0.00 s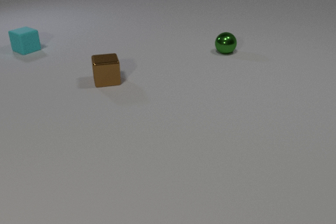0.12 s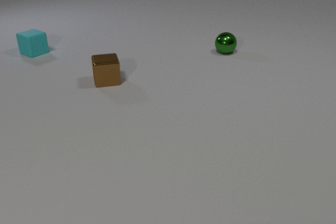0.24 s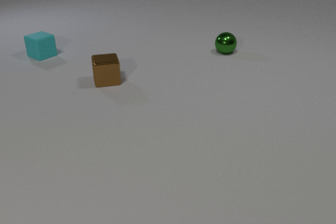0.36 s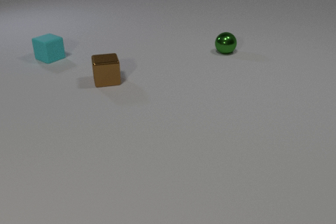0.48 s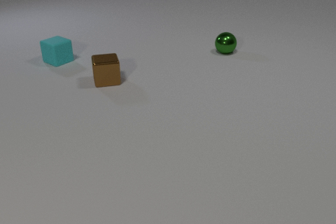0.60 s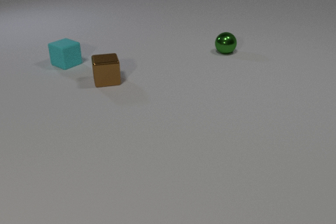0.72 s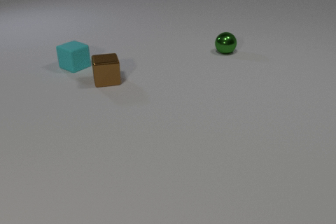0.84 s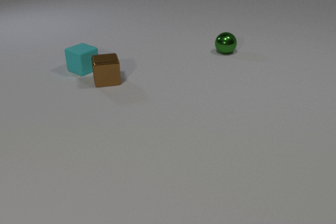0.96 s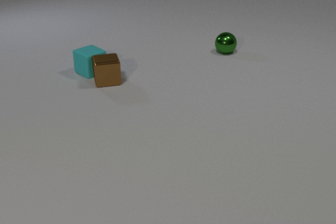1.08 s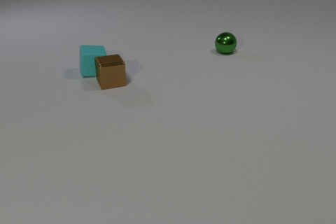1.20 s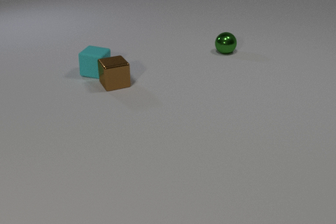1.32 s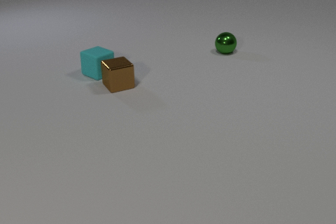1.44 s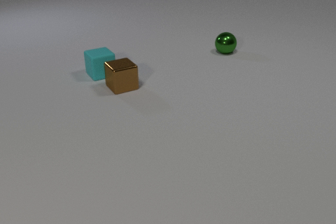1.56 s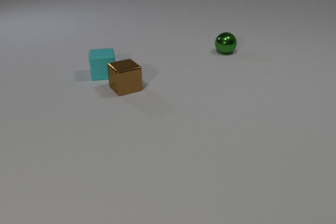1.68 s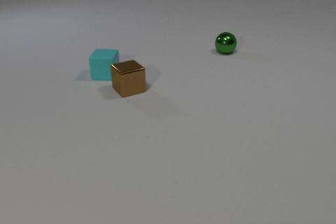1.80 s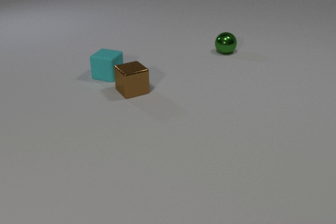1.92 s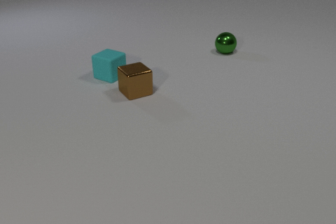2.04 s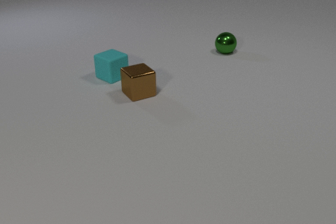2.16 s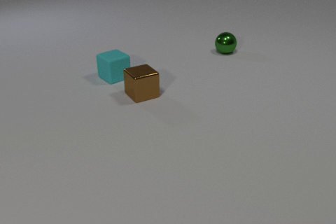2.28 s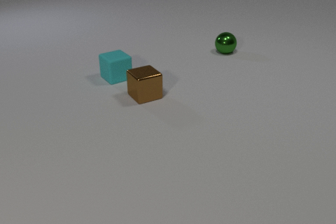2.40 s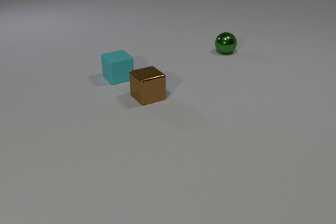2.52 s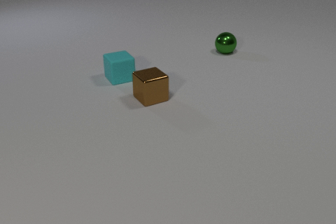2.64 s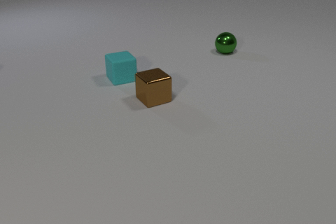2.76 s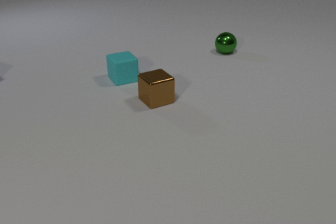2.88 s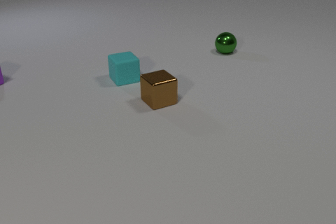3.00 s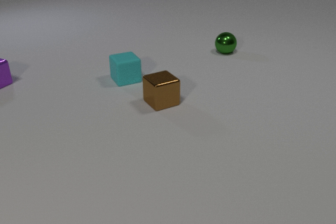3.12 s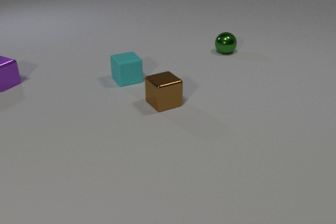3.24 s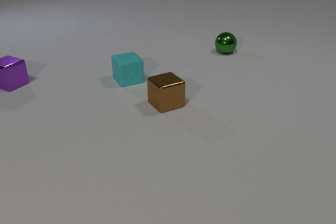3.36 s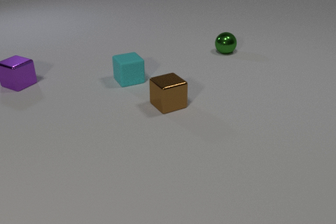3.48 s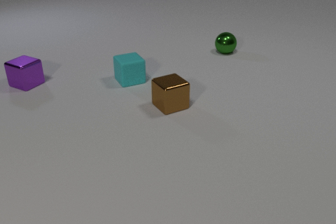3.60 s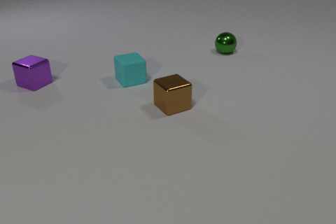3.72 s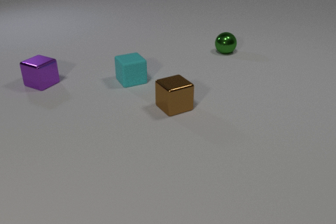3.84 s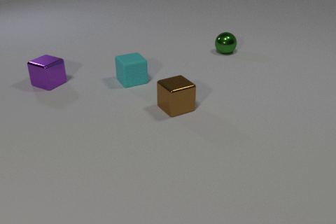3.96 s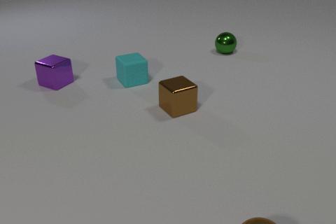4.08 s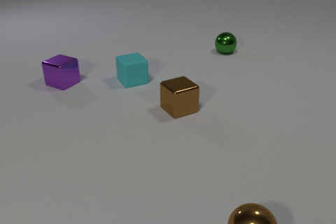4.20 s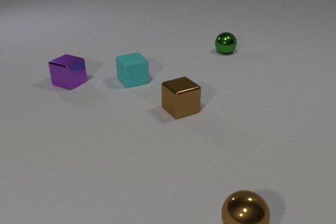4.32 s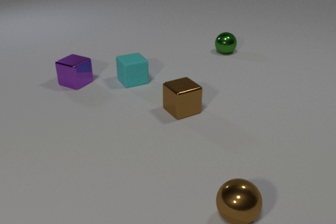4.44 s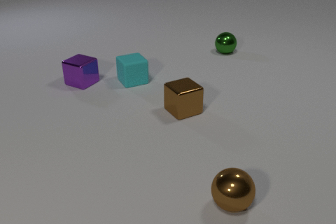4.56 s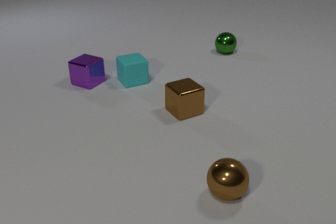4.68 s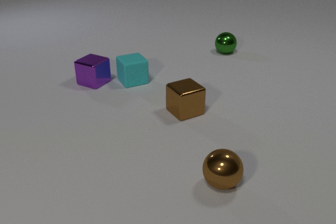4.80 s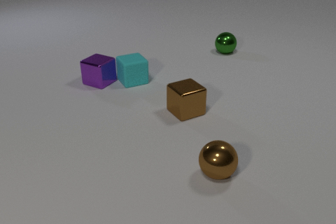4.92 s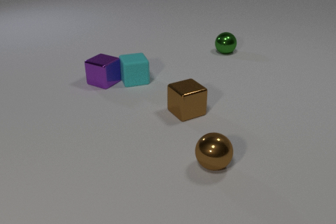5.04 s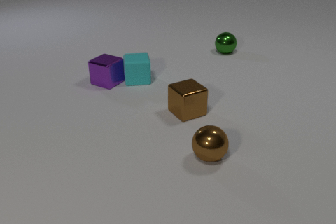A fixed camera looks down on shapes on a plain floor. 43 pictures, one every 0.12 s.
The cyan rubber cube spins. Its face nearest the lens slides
to the left.
The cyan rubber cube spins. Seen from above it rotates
clockwise.
0.00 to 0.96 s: The cyan rubber cube slides toward the camera and to the right. The cyan rubber cube and the brown metal cube collide.
0.96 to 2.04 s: The cyan rubber cube slides to the right and toward the camera, spins clockwise seen from above by about 180 degrees, its near face sliding to the left. The brown metal cube slides toward the camera and to the right.
2.04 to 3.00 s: The cyan rubber cube slides to the right and toward the camera, spins so that its near face slides to the left, clockwise seen from above. The brown metal cube slides to the right and toward the camera. The purple metal cube comes in at the left edge, slides to the right.
3.00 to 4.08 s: The cyan rubber cube slides to the right. The brown metal cube slides to the right and toward the camera. The purple metal cube slides to the right. The brown metal sphere comes in at the bottom edge, rolls away from the camera and to the left.
4.08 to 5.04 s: The brown metal cube slides to the right. The purple metal cube slides to the right. The brown metal sphere rolls away from the camera. The cyan rubber cube and the purple metal cube collide.
What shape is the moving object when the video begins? cube.
What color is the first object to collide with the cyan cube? brown.
Are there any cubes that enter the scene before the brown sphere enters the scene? yes.
